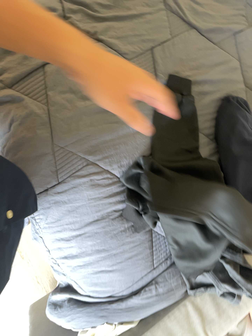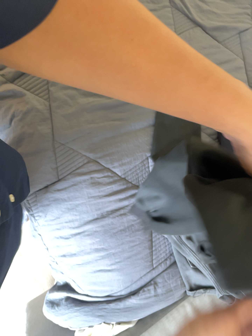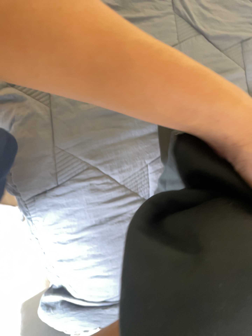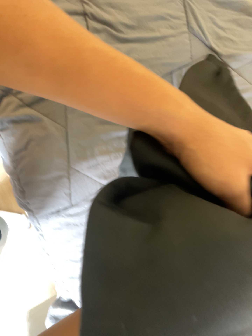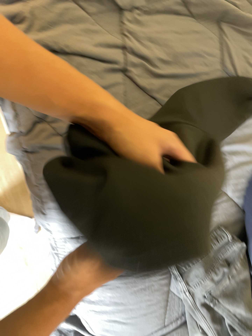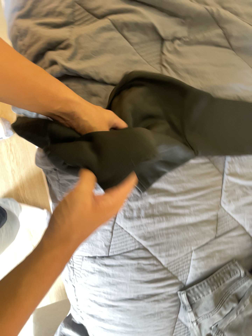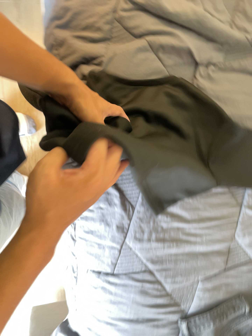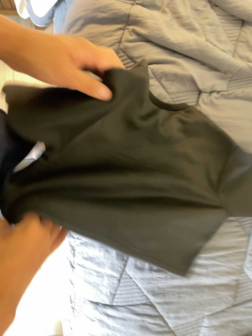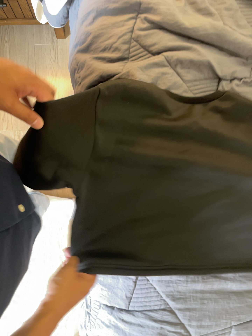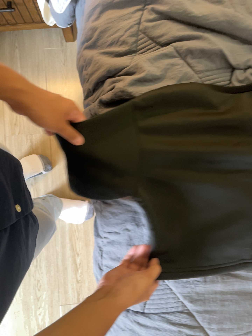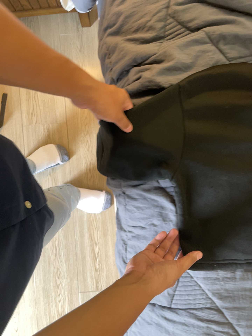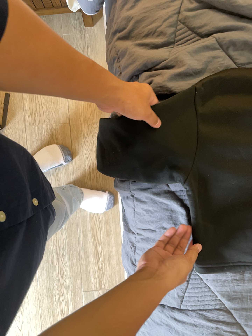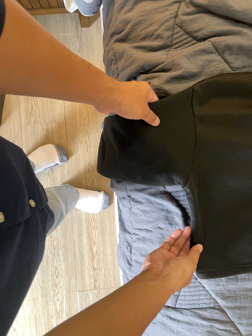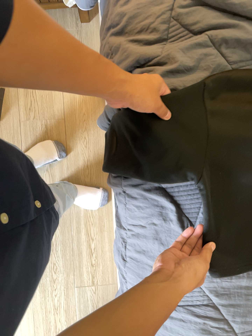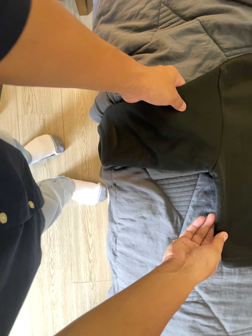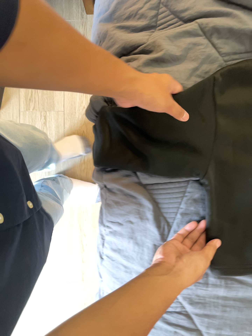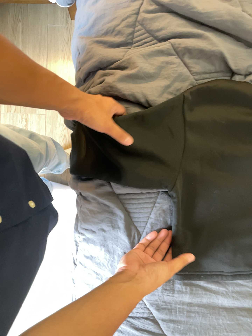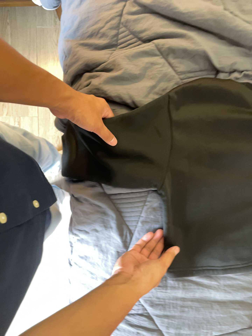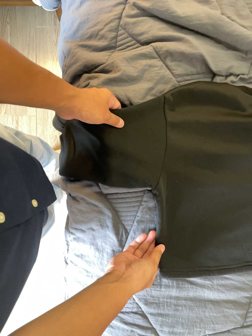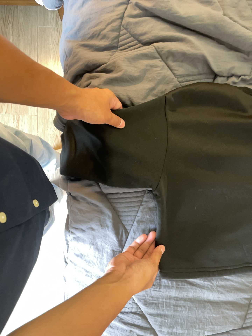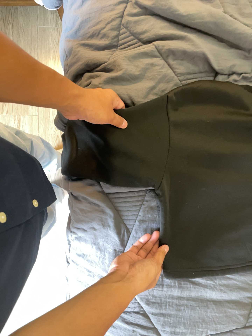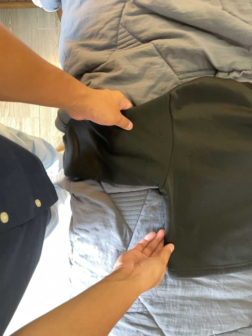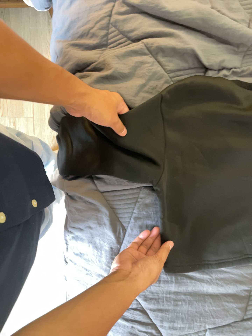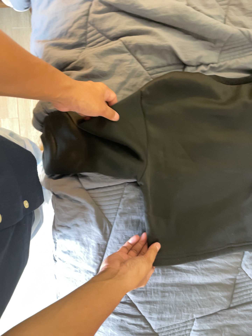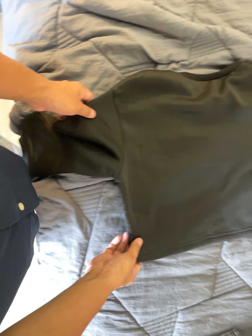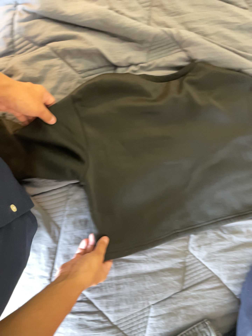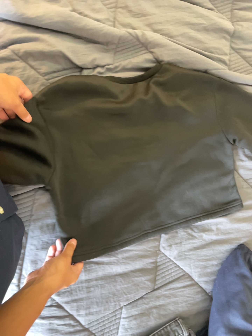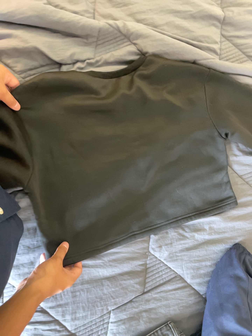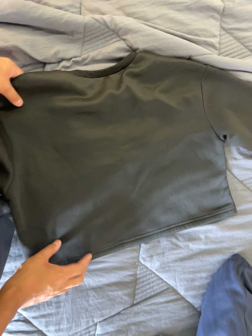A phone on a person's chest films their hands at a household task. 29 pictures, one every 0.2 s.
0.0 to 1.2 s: The camera travels toward the top of its view and to its left, about 38 cm, so close, fixed things drift downward. It rolls about its line of sight by about 25 degrees, and the scene rotates clockwise.
1.2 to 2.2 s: The camera swings to its left by about 15 degrees, and the scene slides to the right. It travels forward, about 9 cm, so what stands in front looms larger.
2.2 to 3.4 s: The camera travels to its right, about 14 cm, so close, fixed things drift to the left.
3.4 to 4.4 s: The camera shifts only a little, or ends up much as it began.
4.4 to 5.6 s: The camera travels to its right, about 24 cm, so close, fixed things drift to the left. It rolls about its line of sight by about 10 degrees, and the scene rotates counterclockwise.
The film runs backward here.
